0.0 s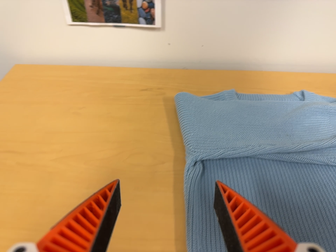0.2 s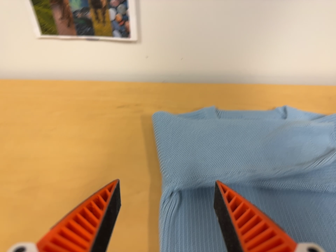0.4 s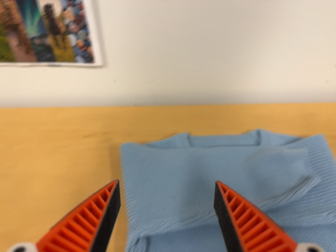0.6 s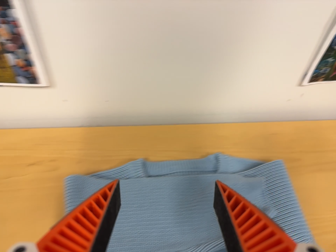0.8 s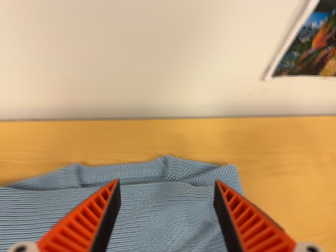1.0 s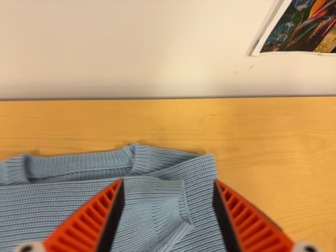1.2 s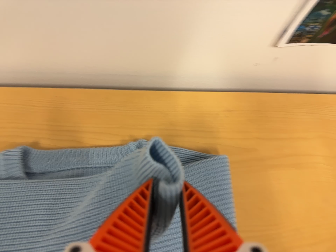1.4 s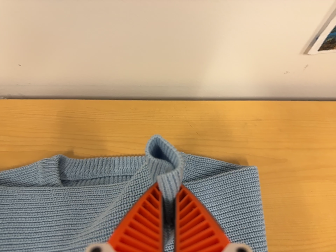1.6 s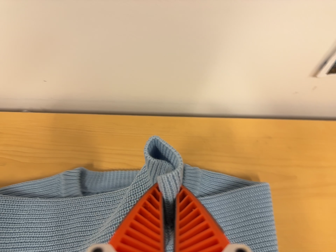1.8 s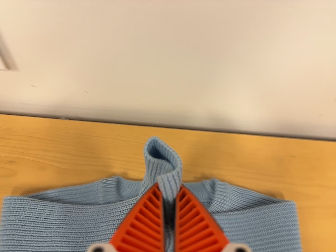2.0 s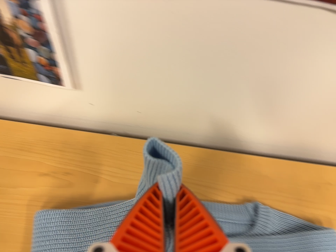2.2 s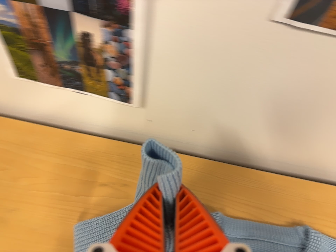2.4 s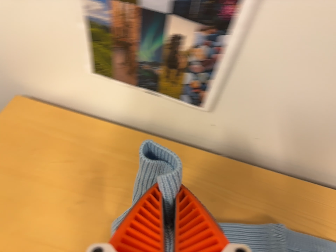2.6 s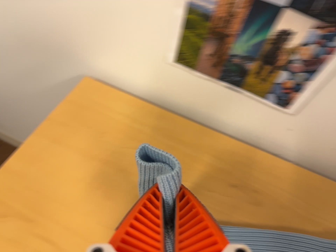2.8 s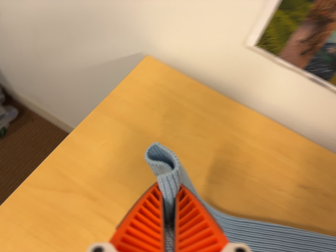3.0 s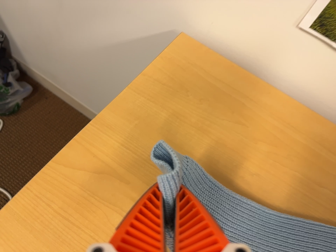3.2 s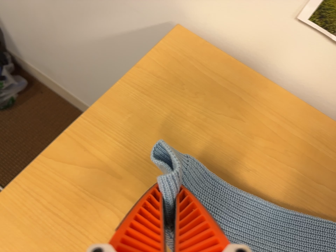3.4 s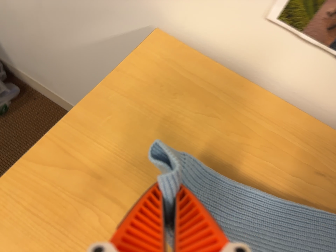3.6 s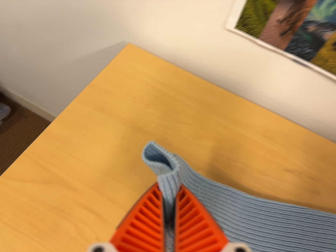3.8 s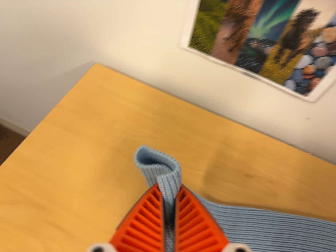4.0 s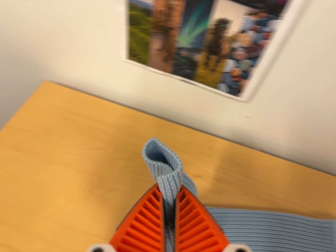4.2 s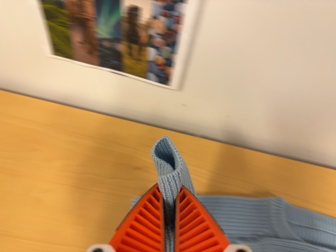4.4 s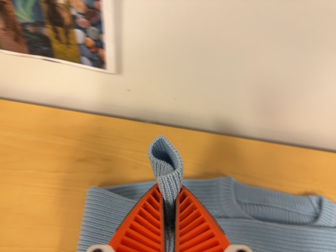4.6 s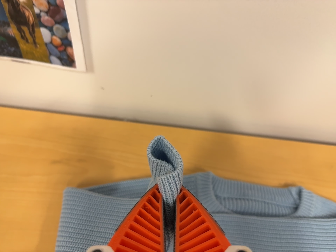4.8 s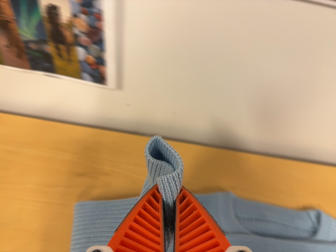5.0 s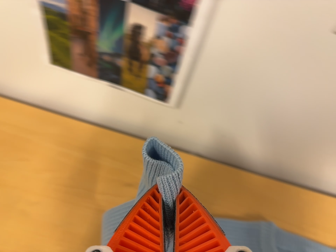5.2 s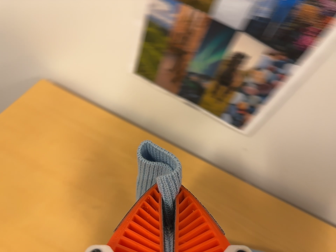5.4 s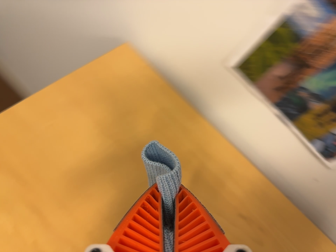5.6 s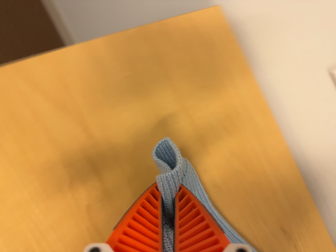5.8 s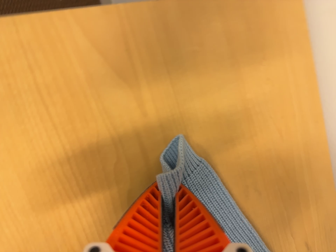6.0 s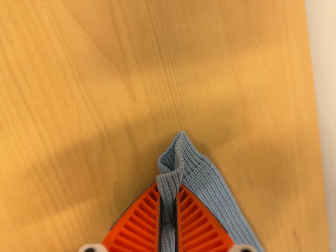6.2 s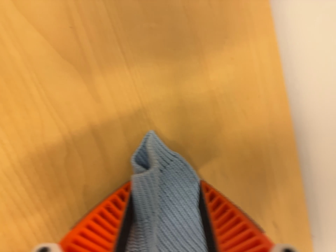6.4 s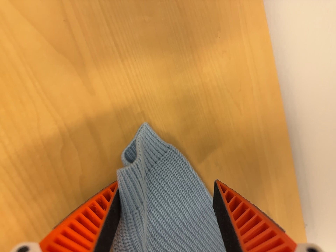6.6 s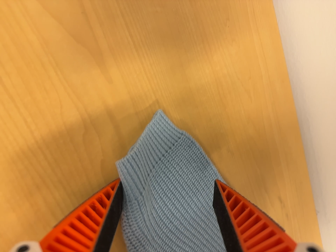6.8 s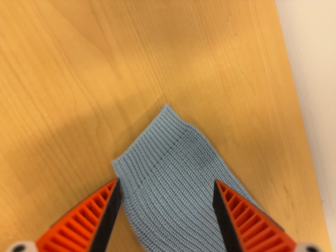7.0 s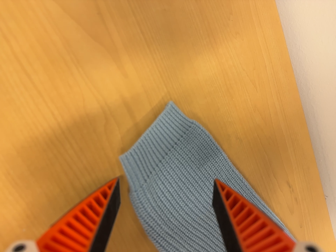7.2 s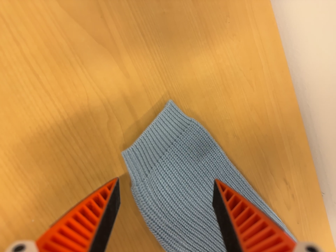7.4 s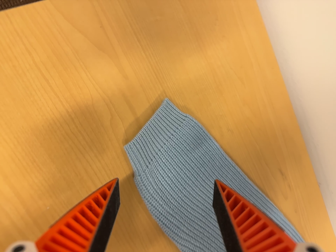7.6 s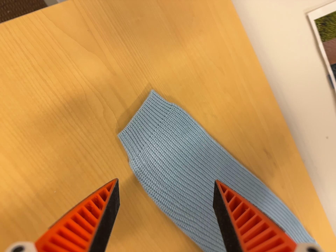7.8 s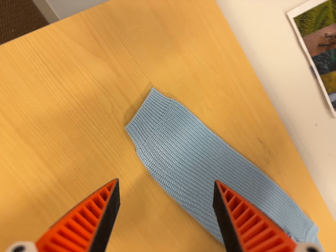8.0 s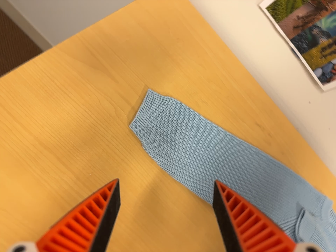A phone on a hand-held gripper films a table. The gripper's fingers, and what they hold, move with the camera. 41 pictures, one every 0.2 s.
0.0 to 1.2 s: The scene slides to the left, as the camera pans about 15 degrees to its right. It travels forward, toward the top of its view and to its right, about 36 cm, so what stands in front looms larger. Its aim tips toward the bottom of its view by about 15 degrees.
1.2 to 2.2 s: The camera pans to its left by about 10 degrees. It travels to its left, about 24 cm, so close, fixed things drift to the right. Its aim tips toward the top of its view by about 10 degrees, and the scene shifts downward. It rolls about its line of sight by about 10 degrees, and the scene rotates clockwise.
2.2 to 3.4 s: The scene slides to the right, as the camera pans about 10 degrees to its left. It travels to its left, about 28 cm, so close, fixed things drift to the right. It rolls about its line of sight by about 20 degrees, and the scene rotates clockwise.
3.4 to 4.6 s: The scene slides to the left, as the camera pans about 15 degrees to its right. It travels to its right, about 32 cm, so close, fixed things drift to the left. It rolls about its line of sight by about 25 degrees, and the scene rotates counterclockwise.
4.6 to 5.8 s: The camera travels to its left, about 50 cm, so close, fixed things drift to the right. Its aim tips toward the bottom of its view by about 10 degrees. It rolls about its line of sight by about 65 degrees, and the scene rotates clockwise.
5.8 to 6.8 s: The camera shifts only a little, or ends up much as it began.
6.8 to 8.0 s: The camera travels backward and toward the bottom of its view, about 18 cm, so what stands in front gets smaller. It rolls about its line of sight by about 20 degrees, and the scene rotates counterclockwise.
The film runs backward here.
